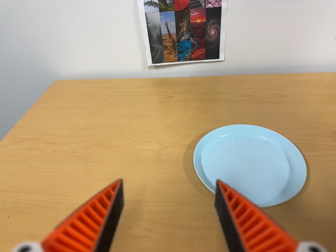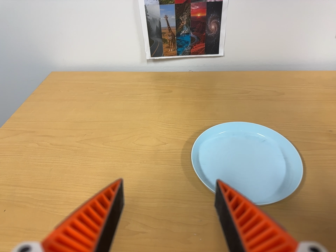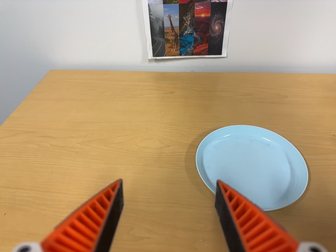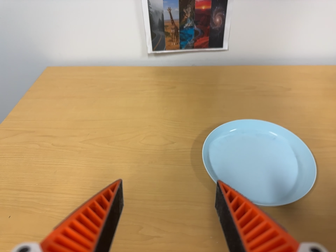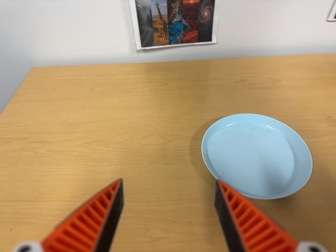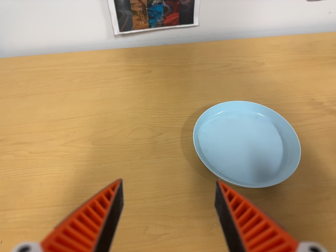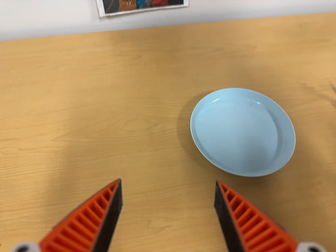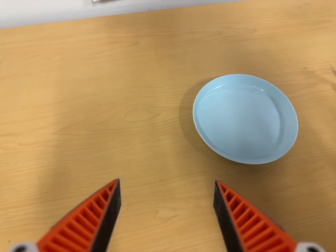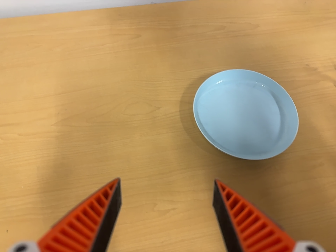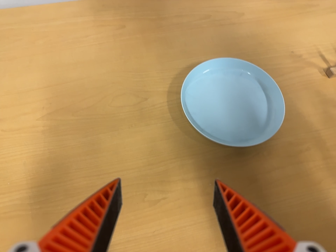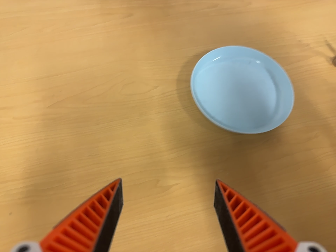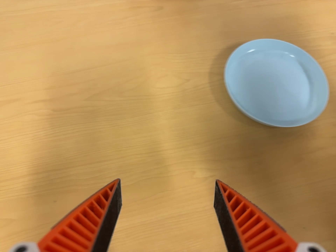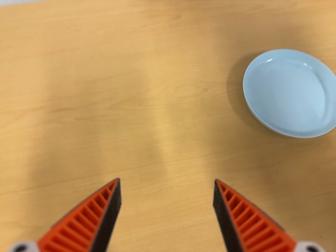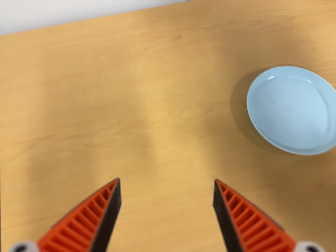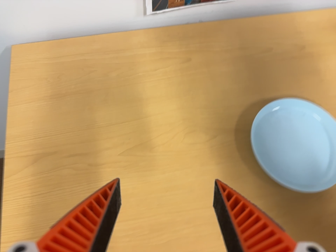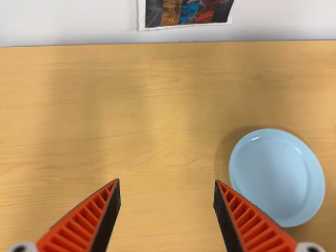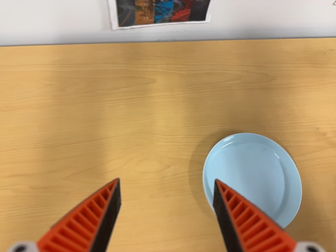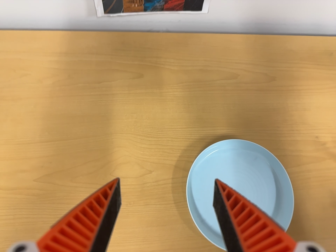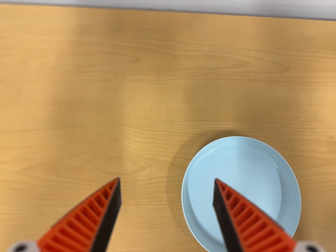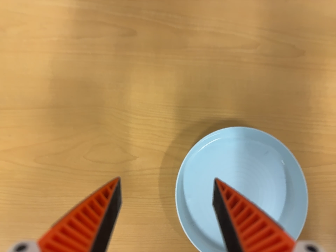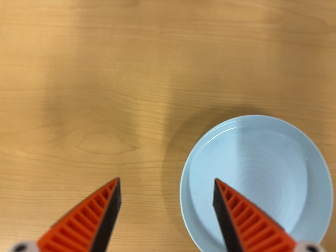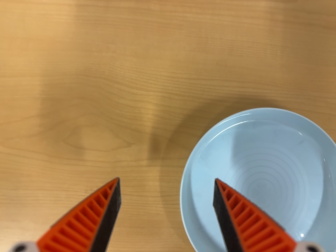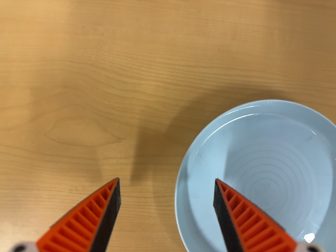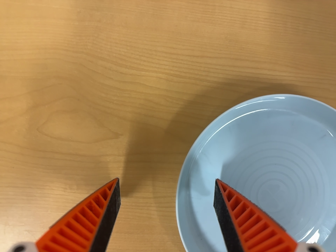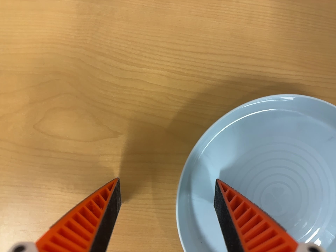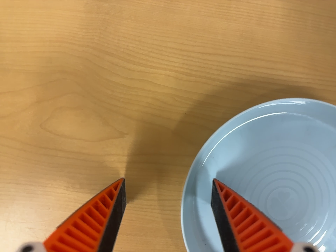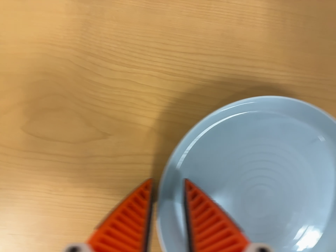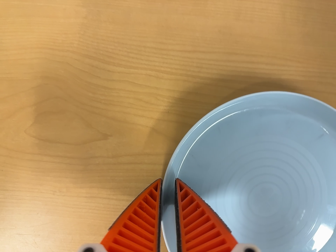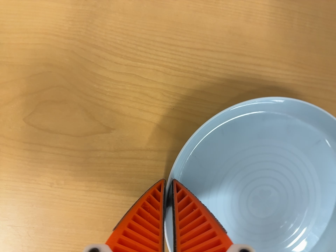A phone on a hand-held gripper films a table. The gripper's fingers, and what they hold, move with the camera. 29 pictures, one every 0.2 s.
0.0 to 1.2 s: The camera pans to its right by about 15 degrees. It travels to its left and toward the top of its view, about 14 cm. Its aim tips toward the bottom of its view by about 15 degrees. It rolls about its line of sight by about 10 degrees, and the scene rotates counterclockwise.
1.2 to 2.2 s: The camera travels to its left, about 7 cm, so close, fixed things drift to the right. Its aim tips toward the bottom of its view by about 10 degrees, and the scene shifts upward.
2.2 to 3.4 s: The camera travels toward the top of its view, about 20 cm, so close, fixed things drift downward. It rolls about its line of sight by about 10 degrees, and the scene rotates clockwise.
3.4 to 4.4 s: The camera travels forward, about 20 cm, so what stands in front looms larger. Its aim tips toward the bottom of its view by about 15 degrees, and the scene shifts upward.
4.4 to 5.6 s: The camera shifts only a little, or ends up much as it began.
The film runs forward here.
